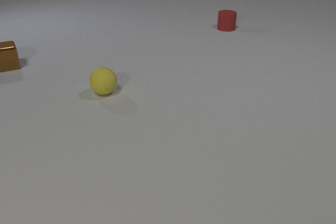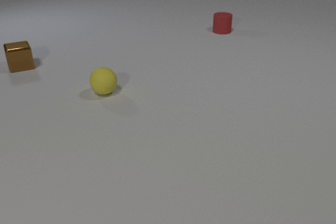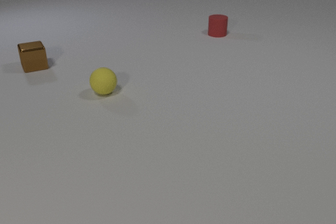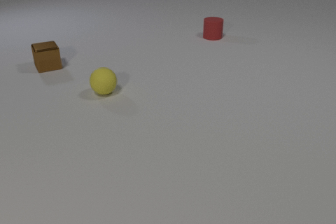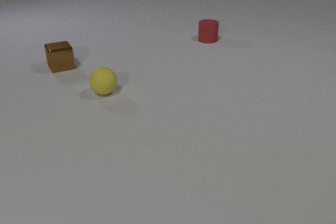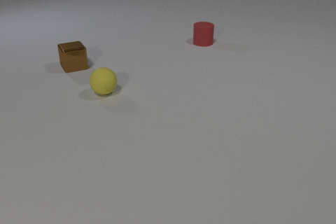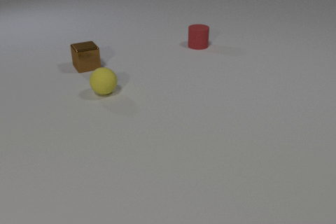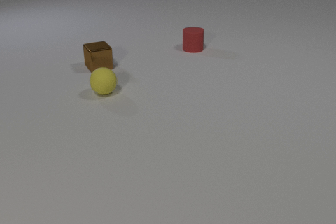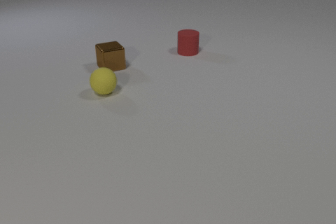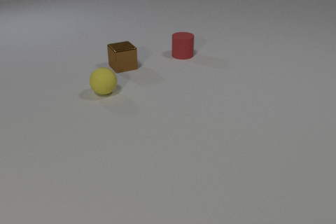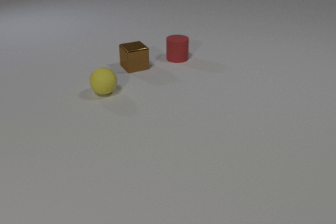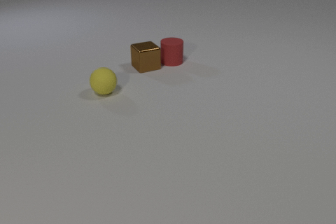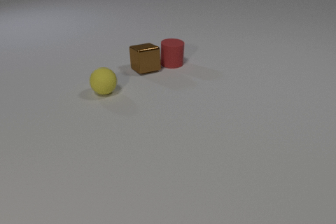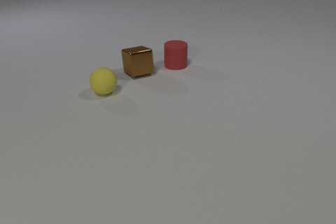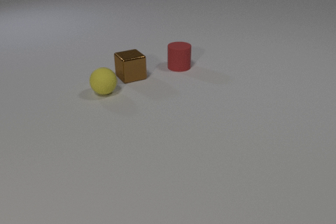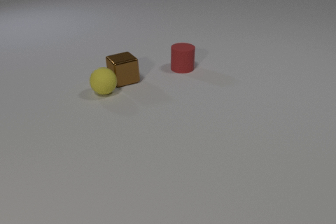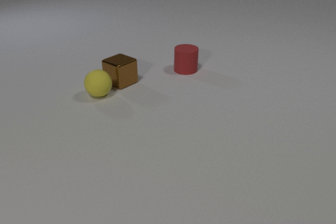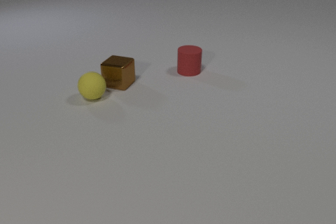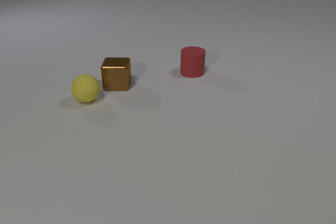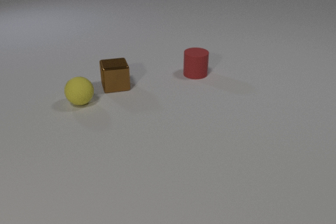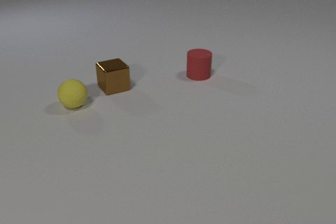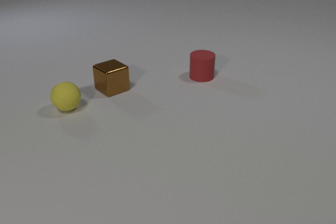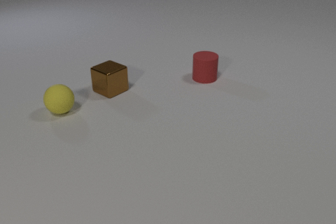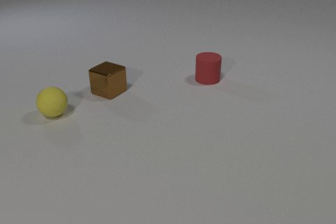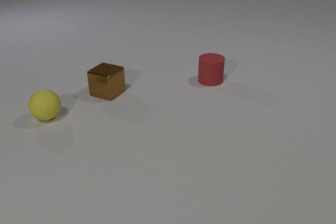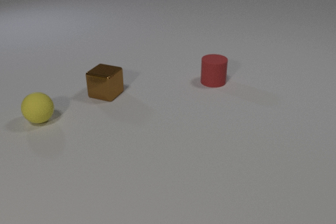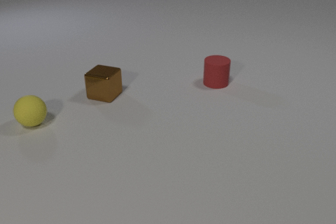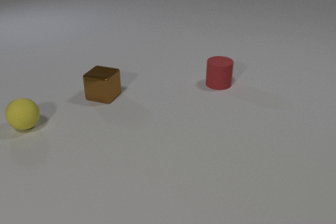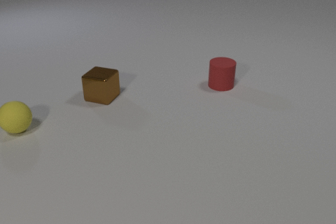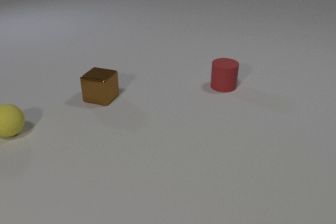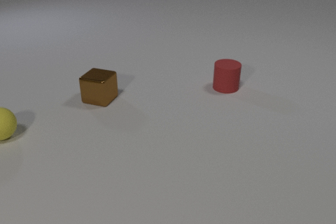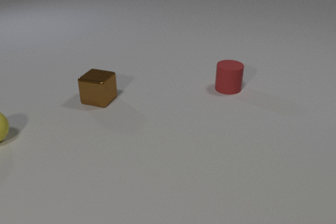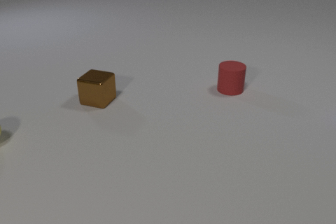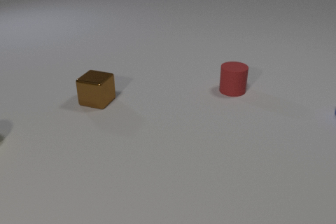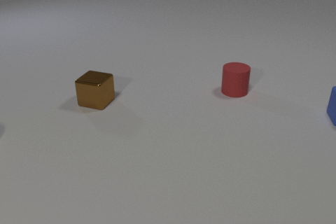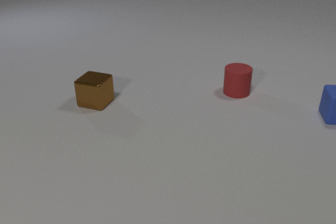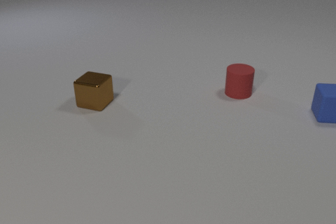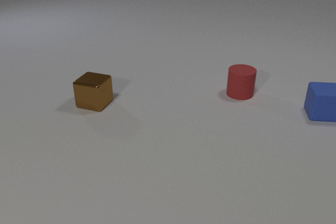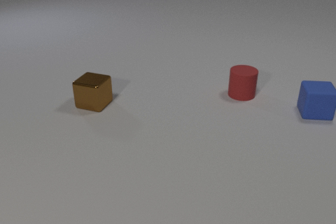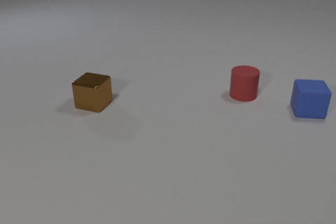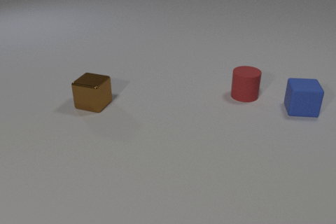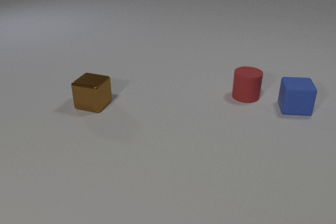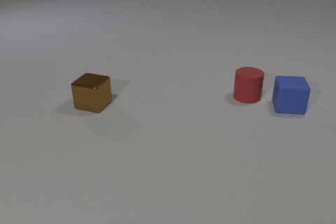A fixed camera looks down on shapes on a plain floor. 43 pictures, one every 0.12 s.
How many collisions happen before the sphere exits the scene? 2.
What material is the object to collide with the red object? metal.
How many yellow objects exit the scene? 1.
0.00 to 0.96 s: The brown metal cube slides to the right. The red rubber cylinder slides toward the camera and to the left.
0.96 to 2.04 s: The brown metal cube slides toward the camera, spins so that its near face slides to the right, counterclockwise seen from above. The red rubber cylinder slides toward the camera. The yellow rubber sphere rolls to the left and toward the camera. The brown metal cube and the red rubber cylinder collide. The brown metal cube and the yellow rubber sphere collide.
2.04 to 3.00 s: The brown metal cube slides toward the camera and to the left, spins counterclockwise seen from above by about 90 degrees, its near face sliding to the right. The red rubber cylinder slides to the right and toward the camera. The yellow rubber sphere rolls to the left and toward the camera.
3.00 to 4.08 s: The brown metal cube slides toward the camera and to the left. The red rubber cylinder slides to the right and toward the camera. The yellow rubber sphere rolls to the left and toward the camera, leaves at the left edge. The blue rubber cube comes in at the right edge, slides to the left.
4.08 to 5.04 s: The brown metal cube moves, and ends about where it began. The red rubber cylinder slides to the right and toward the camera. The blue rubber cube slides to the left.
